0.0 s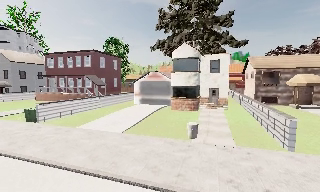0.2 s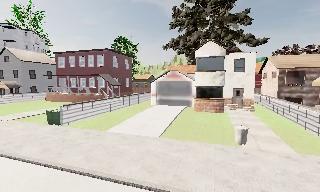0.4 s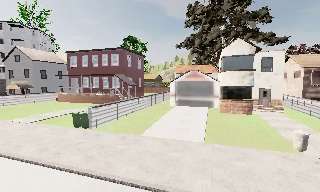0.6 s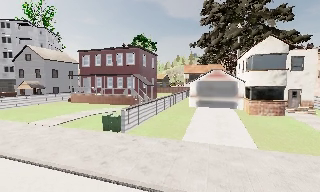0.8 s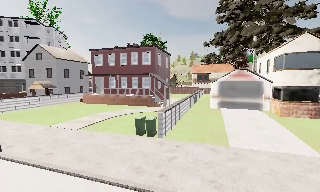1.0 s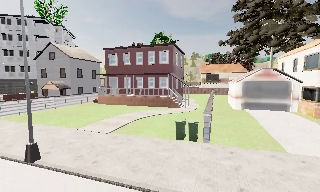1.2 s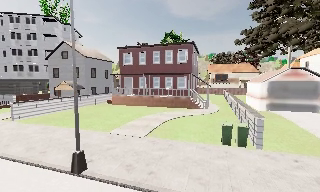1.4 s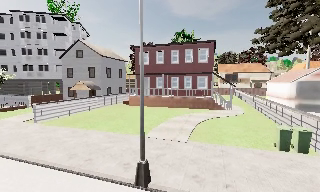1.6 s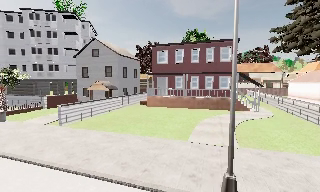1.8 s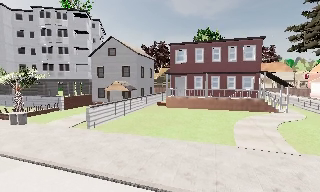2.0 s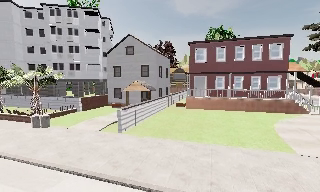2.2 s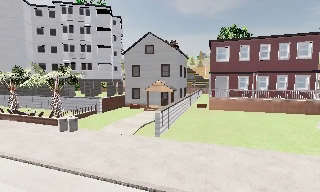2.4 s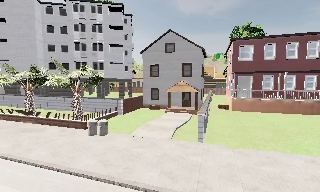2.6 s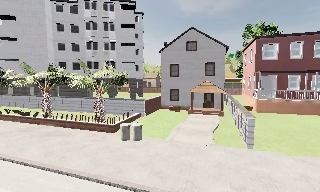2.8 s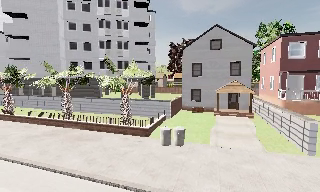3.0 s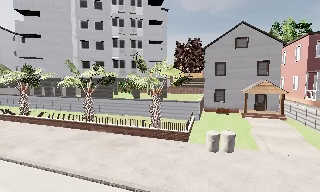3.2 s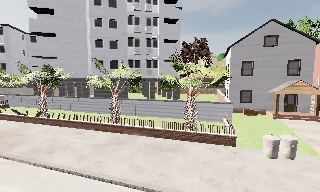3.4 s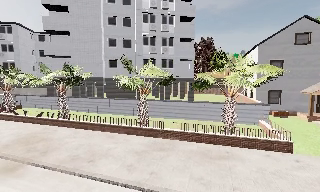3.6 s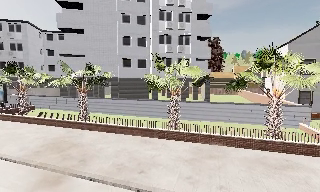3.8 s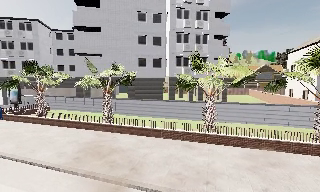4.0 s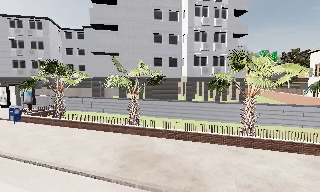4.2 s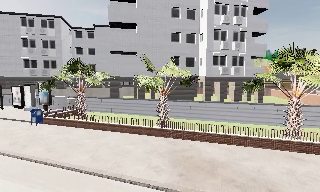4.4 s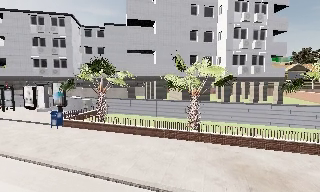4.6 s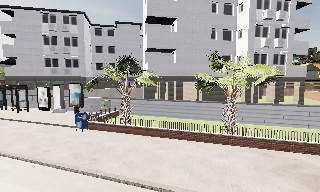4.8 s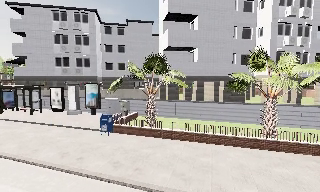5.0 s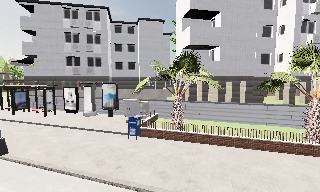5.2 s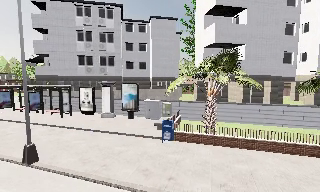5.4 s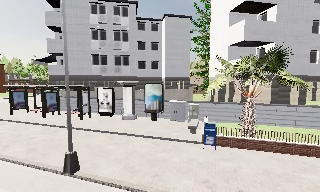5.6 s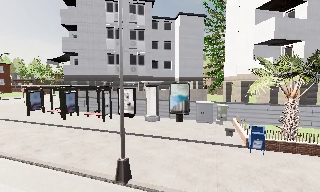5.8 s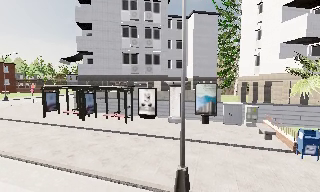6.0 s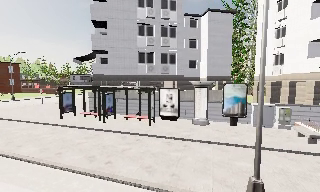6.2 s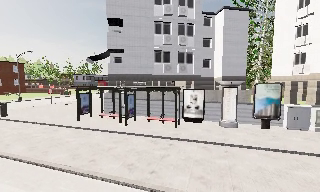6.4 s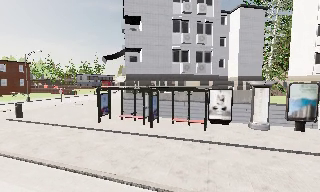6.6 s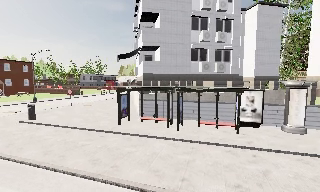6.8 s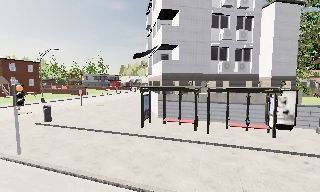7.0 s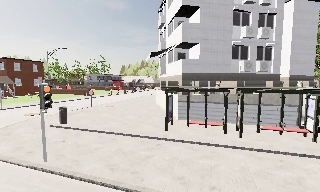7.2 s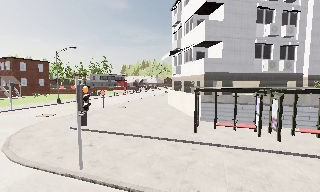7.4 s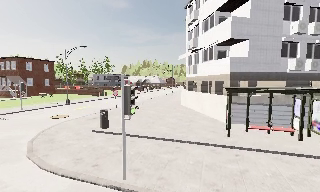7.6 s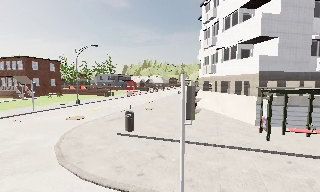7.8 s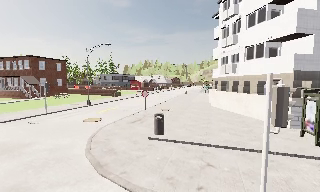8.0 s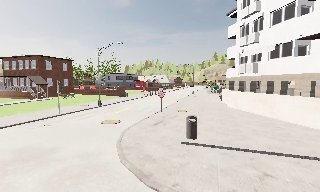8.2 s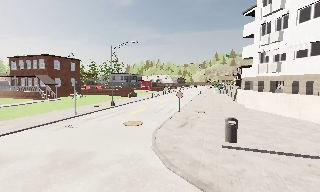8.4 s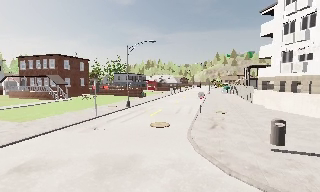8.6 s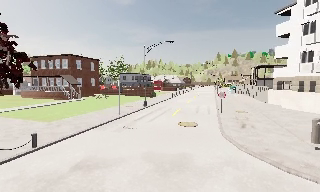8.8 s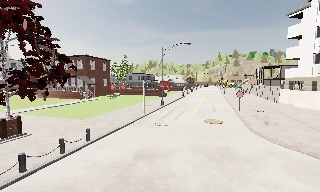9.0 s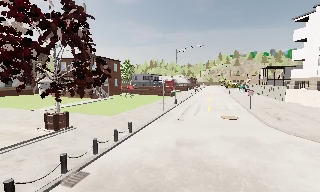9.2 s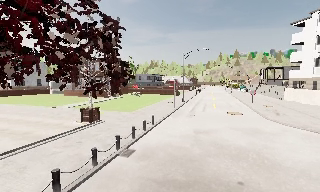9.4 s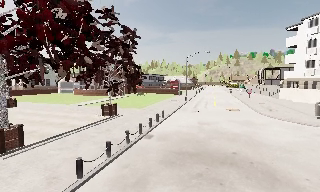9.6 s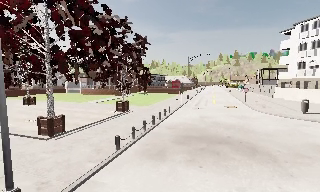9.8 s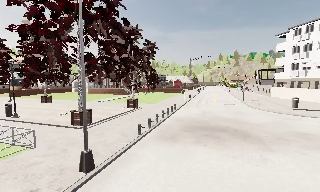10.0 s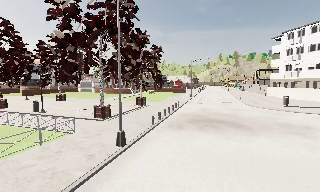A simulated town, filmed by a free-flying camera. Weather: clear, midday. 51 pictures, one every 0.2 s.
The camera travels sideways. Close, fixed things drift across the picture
to the right.
0.0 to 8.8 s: The camera travels to its left, about 90 m, so close, fixed things drift to the right.
8.8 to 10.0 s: The camera travels backward and to its left, about 13 m, so what stands in front gets smaller.
The film runs forward here.
